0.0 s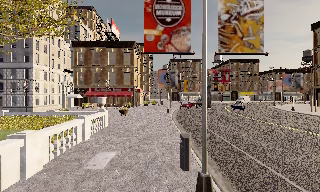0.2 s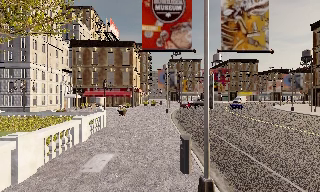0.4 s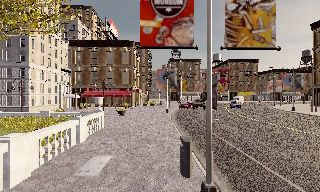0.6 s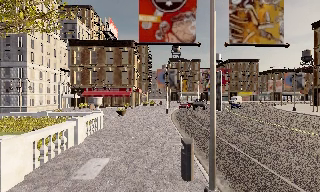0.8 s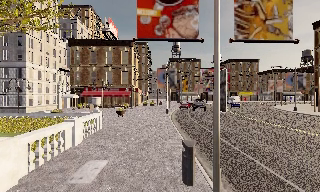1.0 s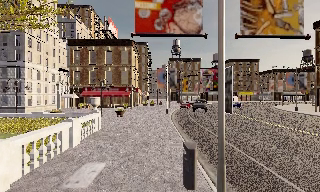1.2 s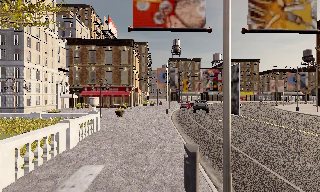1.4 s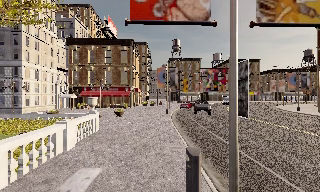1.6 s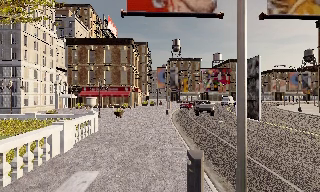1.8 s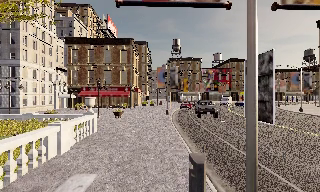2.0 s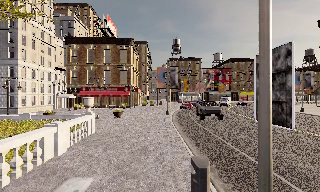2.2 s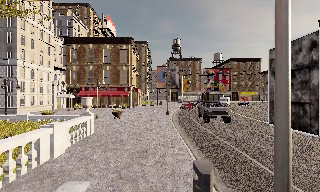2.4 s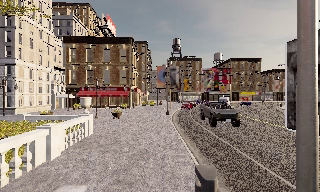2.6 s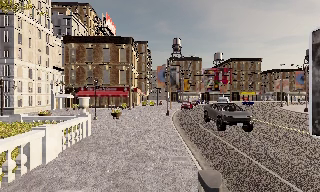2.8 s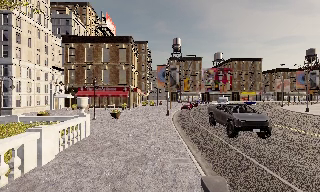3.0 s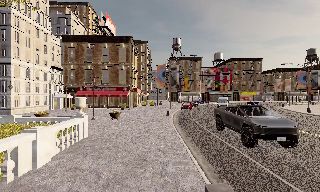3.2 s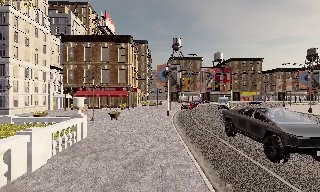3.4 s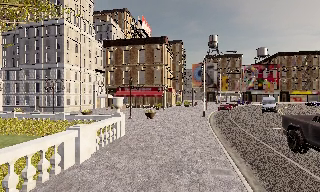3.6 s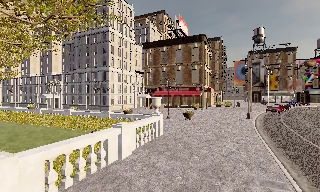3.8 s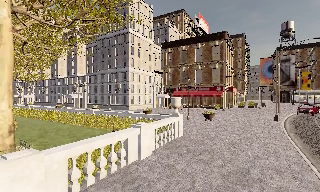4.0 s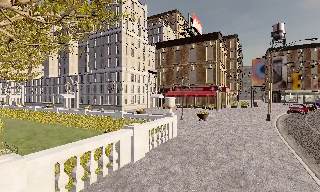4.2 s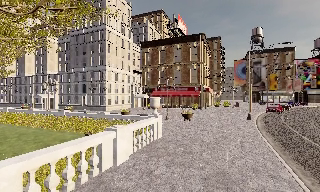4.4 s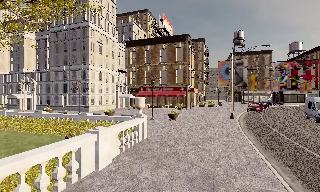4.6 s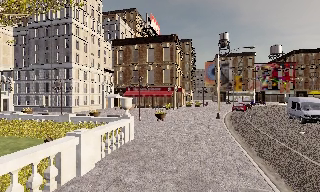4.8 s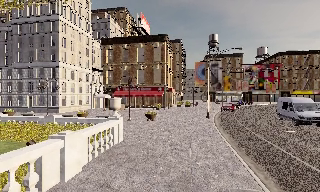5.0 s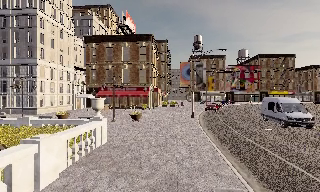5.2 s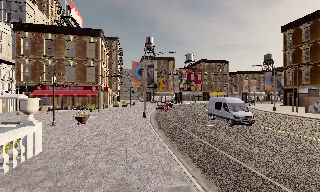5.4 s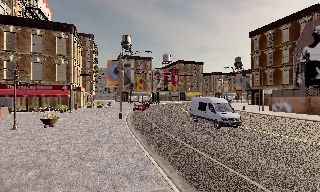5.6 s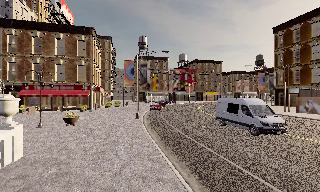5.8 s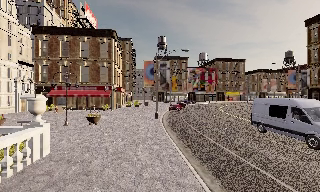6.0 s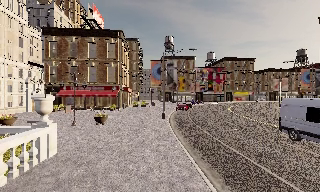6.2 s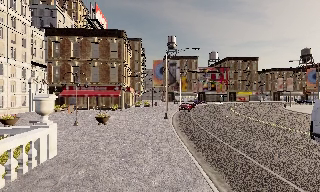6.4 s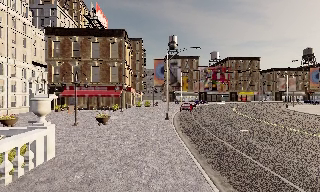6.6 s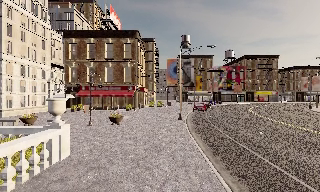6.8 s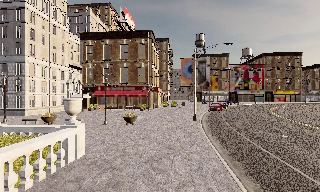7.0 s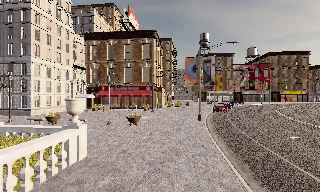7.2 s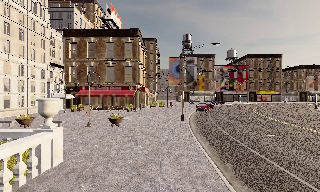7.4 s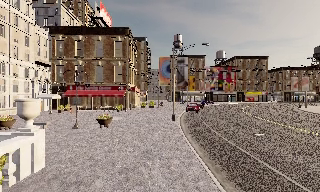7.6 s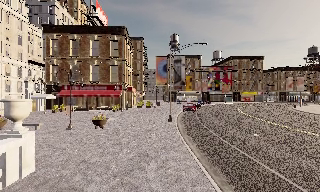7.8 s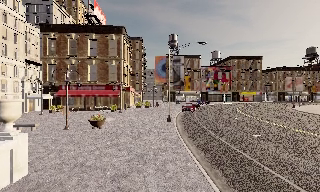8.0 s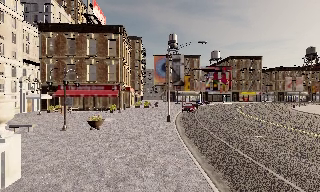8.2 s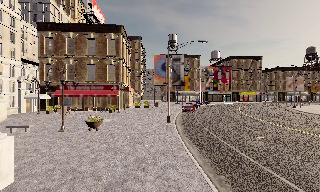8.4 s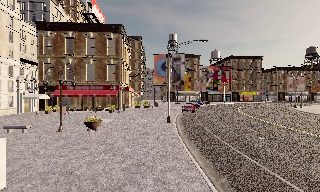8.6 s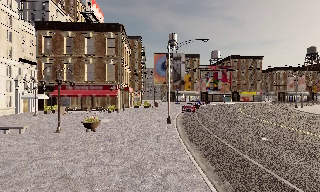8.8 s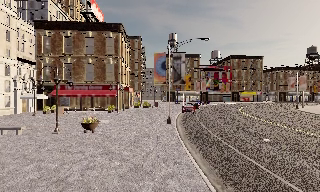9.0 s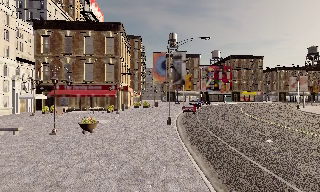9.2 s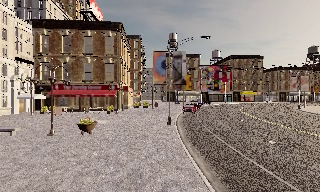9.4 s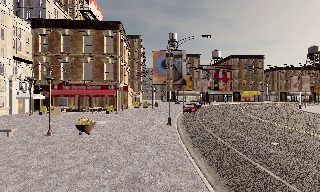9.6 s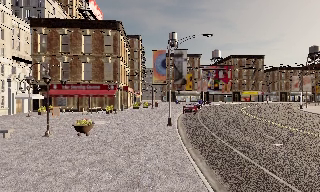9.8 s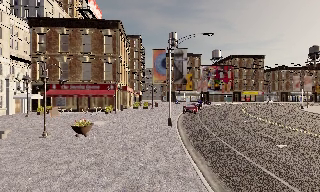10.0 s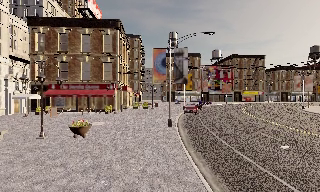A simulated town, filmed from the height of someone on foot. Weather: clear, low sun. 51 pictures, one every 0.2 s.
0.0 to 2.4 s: The camera travels forward, about 2.5 m, so what stands in front looms larger.
2.4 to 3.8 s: The camera swings to its left by about 30 degrees, and the scene slides to the right. It travels forward, about 1.5 m.
3.8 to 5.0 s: The camera swings to its right by about 25 degrees, and the scene slides to the left. It travels forward, about 1 m, so what stands in front looms larger.
5.0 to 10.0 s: The camera travels forward, about 6 m, so what stands in front looms larger.
The film runs forward here.
